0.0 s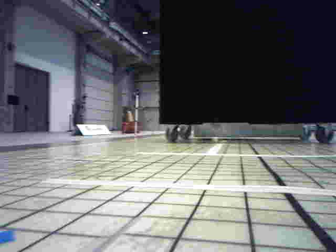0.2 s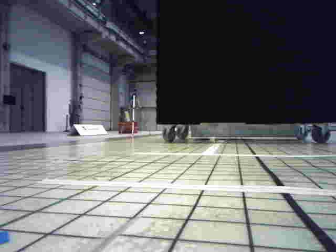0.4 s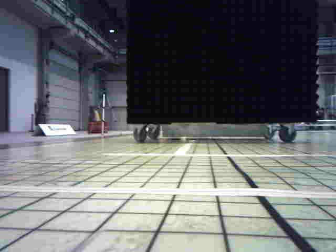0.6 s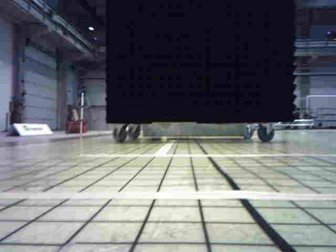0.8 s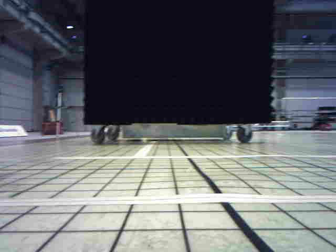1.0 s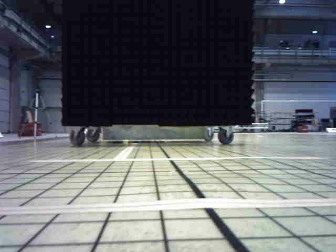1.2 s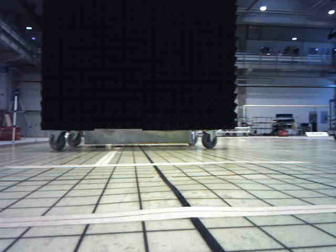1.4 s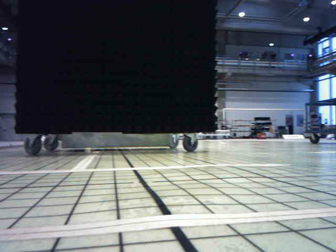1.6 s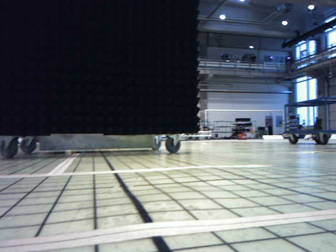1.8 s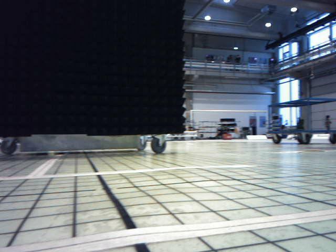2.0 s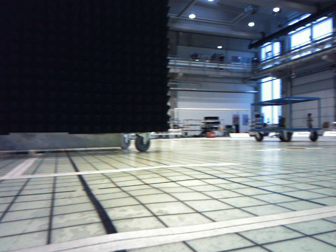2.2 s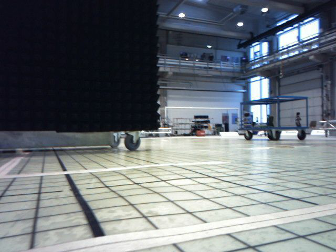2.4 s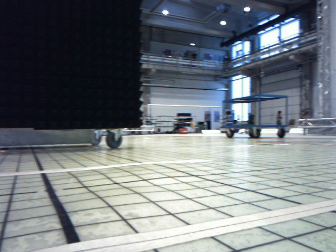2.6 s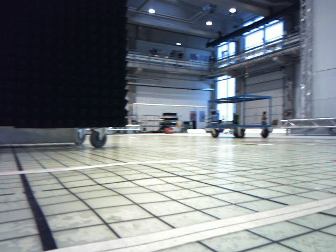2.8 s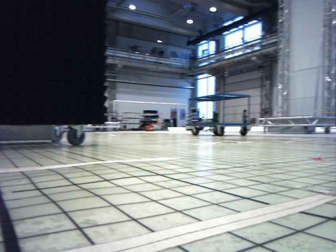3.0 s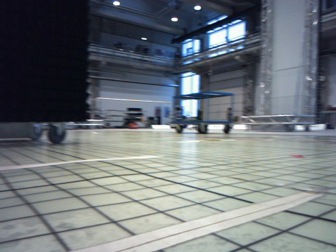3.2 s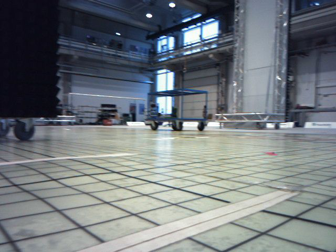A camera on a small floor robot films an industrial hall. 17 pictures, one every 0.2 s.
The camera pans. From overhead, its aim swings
clockwise.
The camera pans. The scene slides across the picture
to the left.
0.0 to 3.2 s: The scene slides to the left, as the camera pans about 65 degrees to its right. It travels forward, about 0.6 m.
The film runs forward here.
